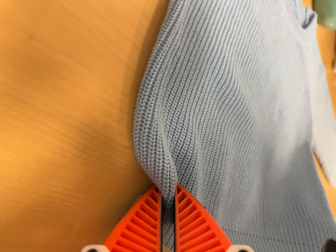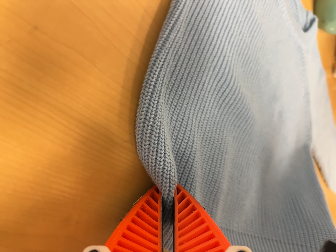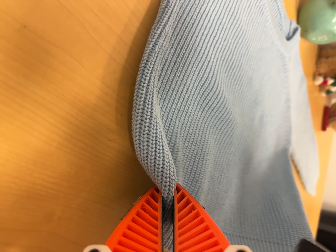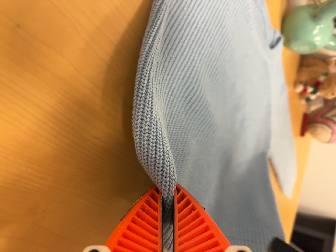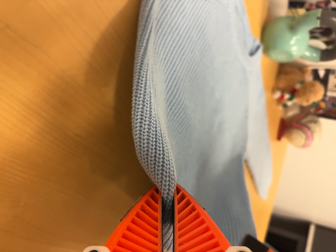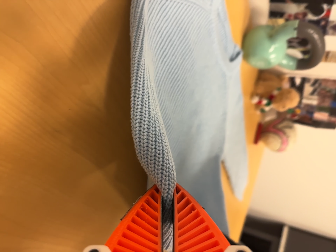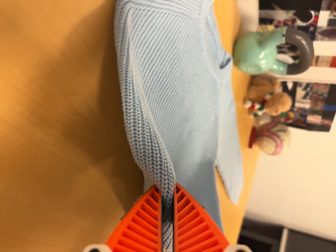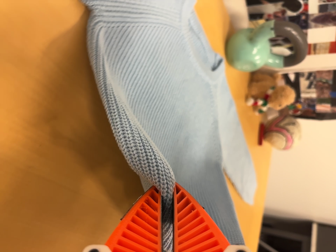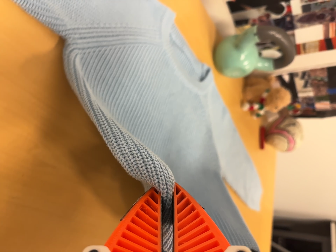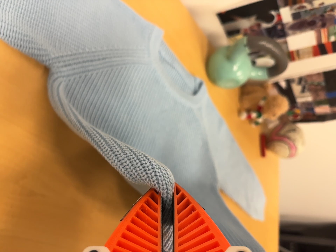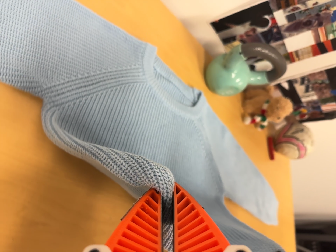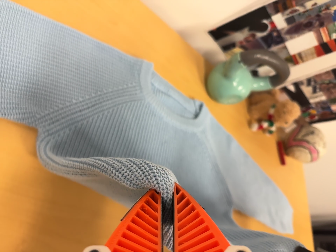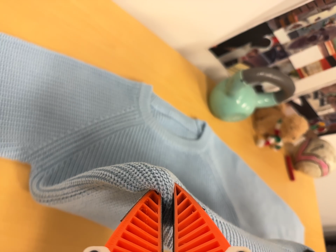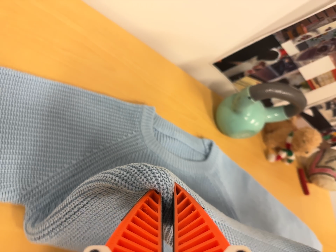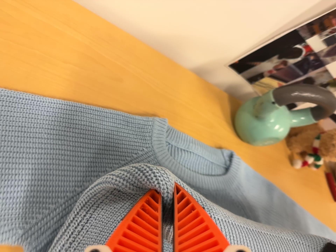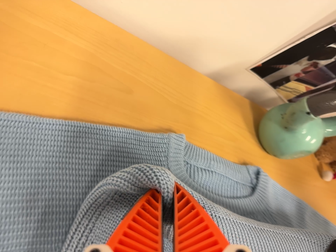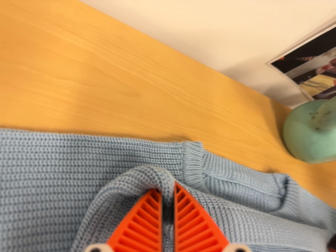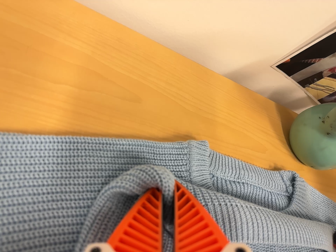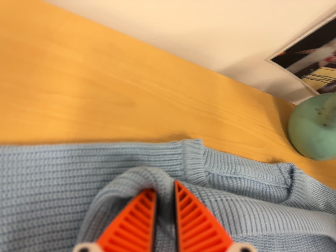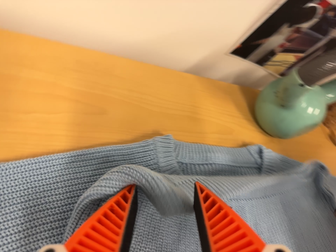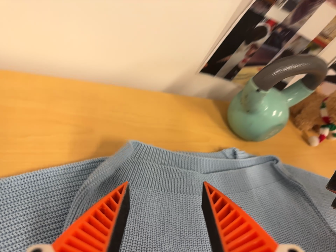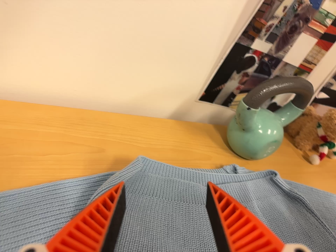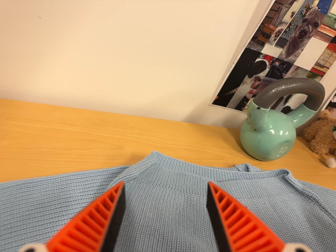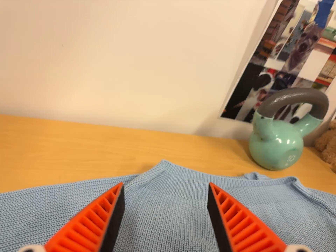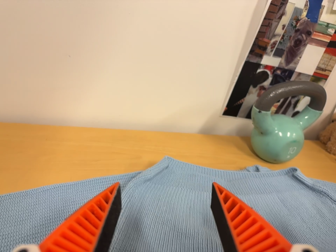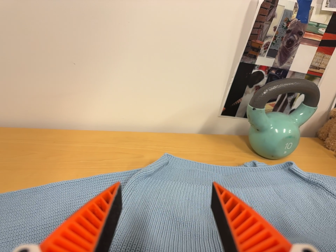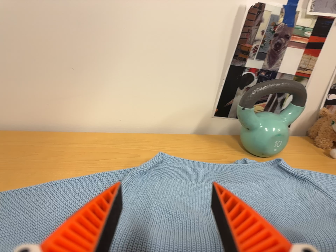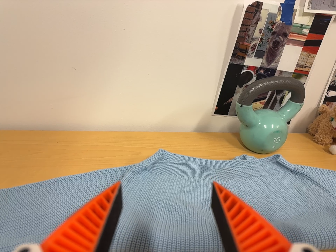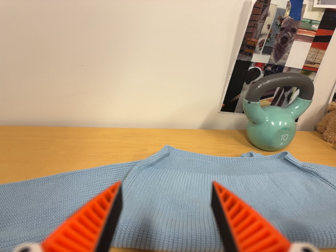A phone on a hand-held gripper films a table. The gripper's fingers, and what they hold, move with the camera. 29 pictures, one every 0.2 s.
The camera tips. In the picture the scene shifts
downward.
0.0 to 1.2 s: The scene slides to the left, as the camera pans about 15 degrees to its right. It travels backward, about 5 cm, so what stands in front gets smaller. It rolls about its line of sight by about 10 degrees, and the scene rotates clockwise.
1.2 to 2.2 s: The camera pans to its left by about 10 degrees. It travels to its right and toward the top of its view, about 14 cm. It rolls about its line of sight by about 25 degrees, and the scene rotates counterclockwise.
2.2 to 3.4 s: The camera pans to its left by about 10 degrees. It travels forward and toward the top of its view, about 22 cm, so what stands in front looms larger. It rolls about its line of sight by about 10 degrees, and the scene rotates counterclockwise.
3.4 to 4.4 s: The camera travels backward, to its right and toward the bottom of its view, about 18 cm, so what stands in front gets smaller. Its aim tips toward the top of its view by about 20 degrees. It rolls about its line of sight by about 20 degrees, and the scene rotates counterclockwise.
4.4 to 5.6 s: The camera pans to its left by about 10 degrees. It travels backward, toward the bottom of its view and to its right, about 14 cm, so what stands in front gets smaller. Its aim tips toward the top of its view by about 10 degrees.
The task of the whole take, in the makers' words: fold up.
The film runs forward here.
